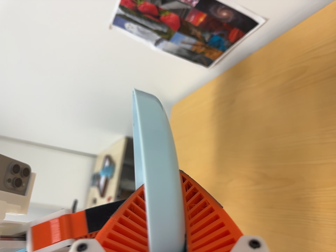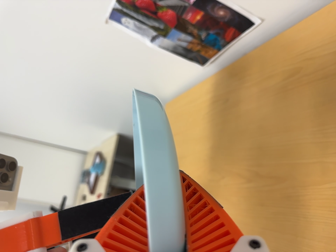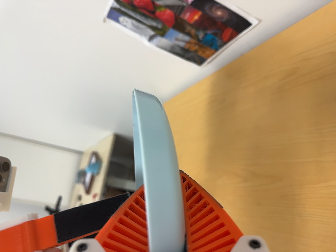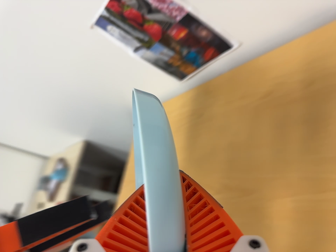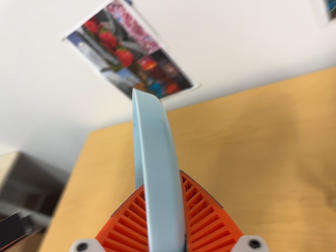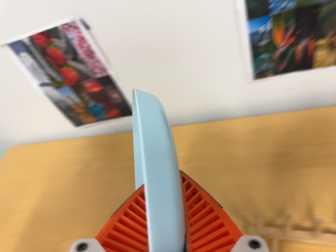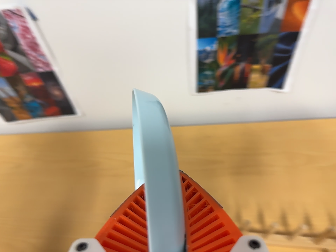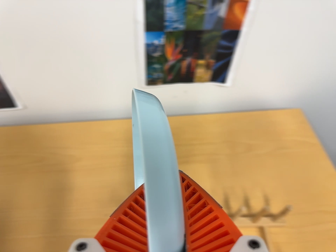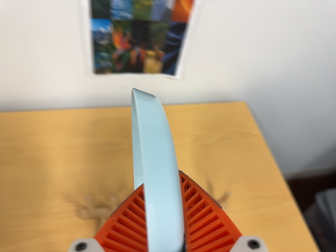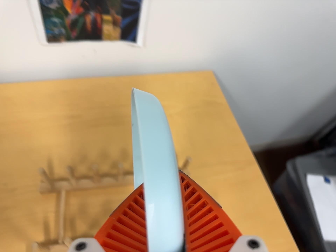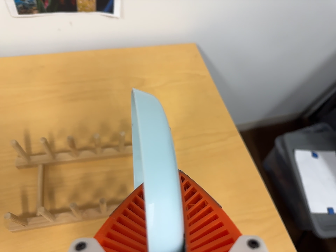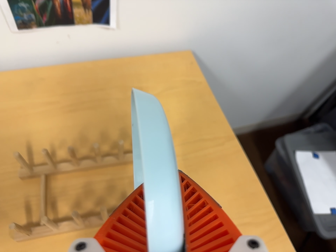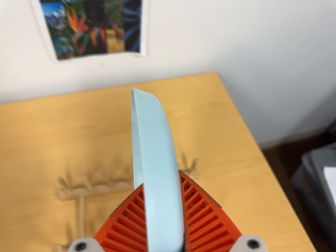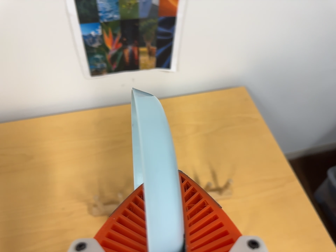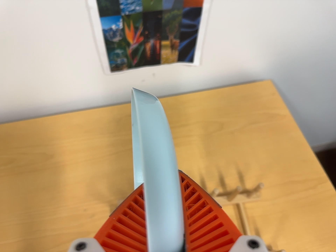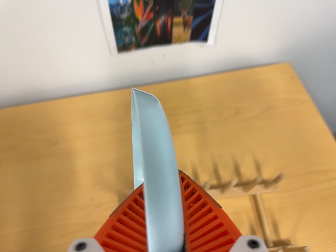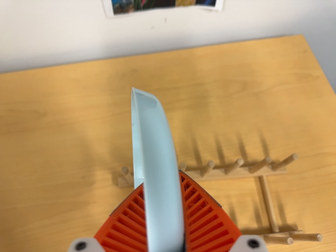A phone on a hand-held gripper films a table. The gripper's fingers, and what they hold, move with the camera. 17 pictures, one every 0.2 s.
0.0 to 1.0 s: The camera swings to its right by about 40 degrees, and the scene slides to the left. It travels to its left and backward, about 12 cm. Its aim tips toward the top of its view by about 15 degrees, and the scene shifts downward. It rolls about its line of sight by about 20 degrees, and the scene rotates clockwise.
1.0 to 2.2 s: The camera pans to its right by about 40 degrees. It travels to its right, about 10 cm, so close, fixed things drift to the left. Its aim tips toward the bottom of its view by about 10 degrees, and the scene shifts upward.
2.2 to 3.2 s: The camera pans to its left by about 10 degrees. It travels to its left, forward and toward the top of its view, about 14 cm, so close, fixed things drift to the right.
The film runs forward here.
